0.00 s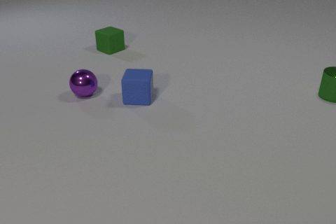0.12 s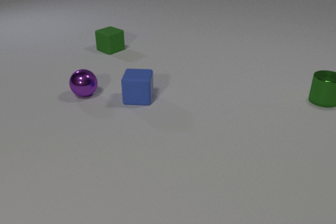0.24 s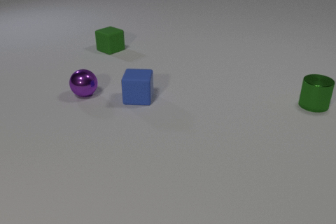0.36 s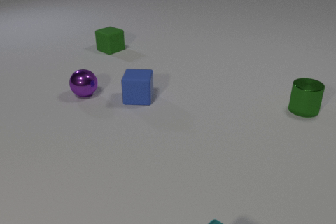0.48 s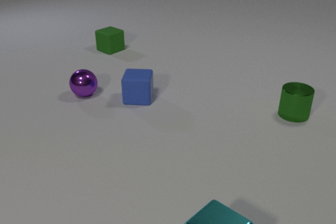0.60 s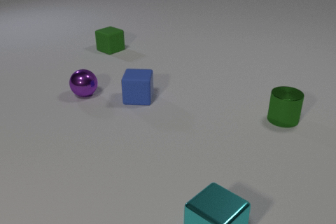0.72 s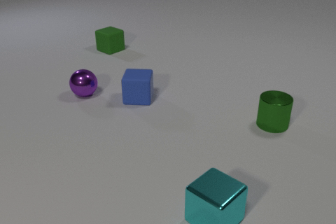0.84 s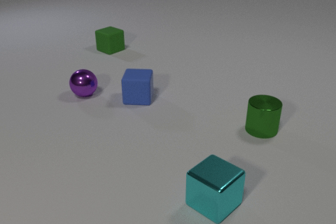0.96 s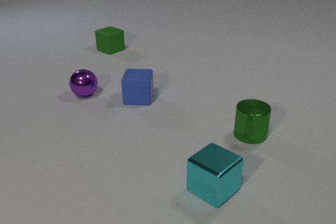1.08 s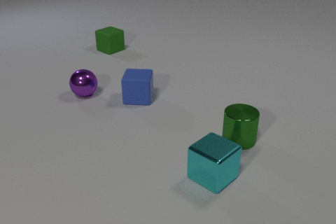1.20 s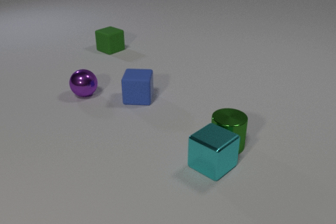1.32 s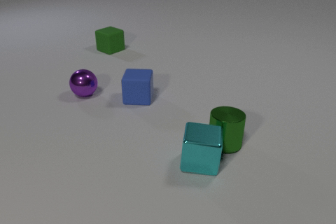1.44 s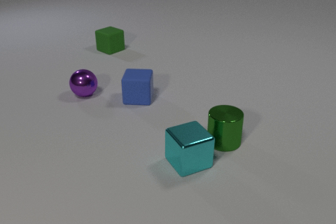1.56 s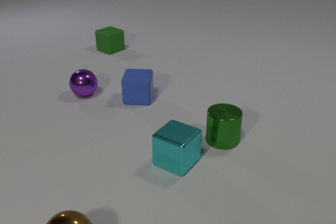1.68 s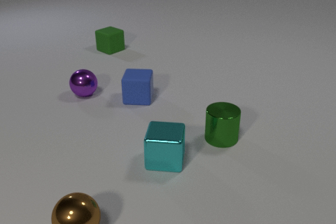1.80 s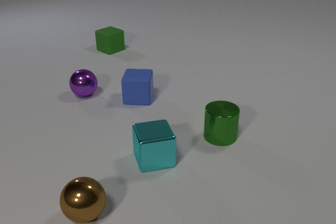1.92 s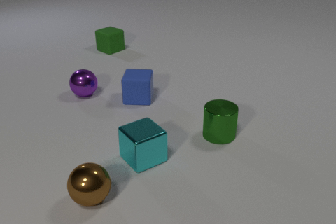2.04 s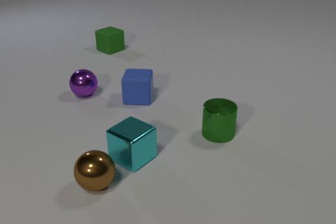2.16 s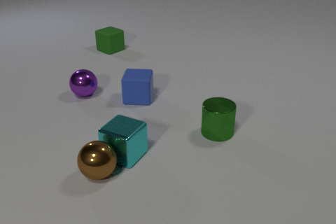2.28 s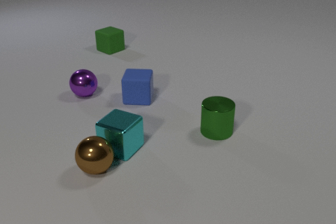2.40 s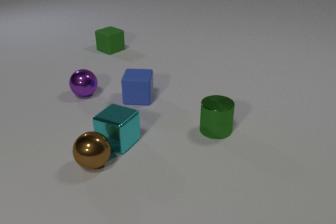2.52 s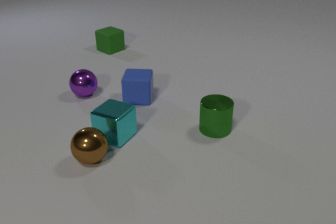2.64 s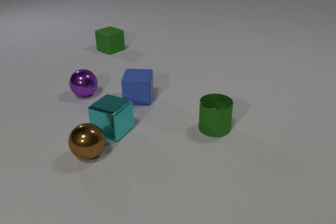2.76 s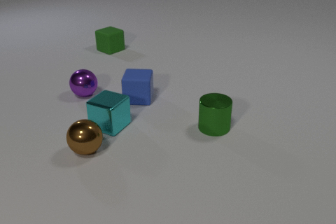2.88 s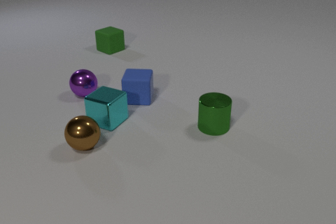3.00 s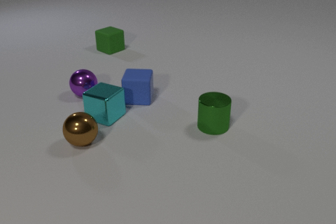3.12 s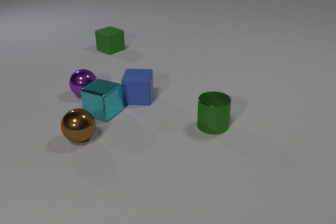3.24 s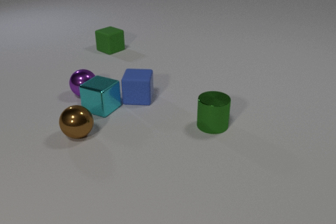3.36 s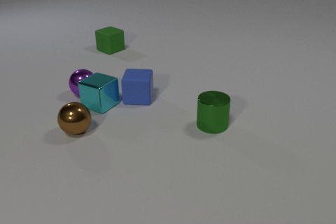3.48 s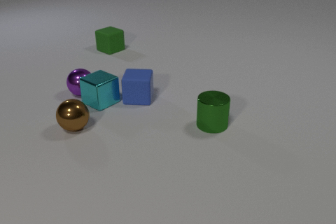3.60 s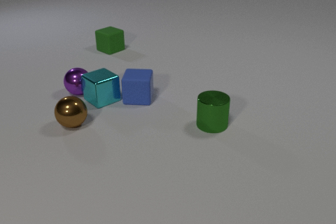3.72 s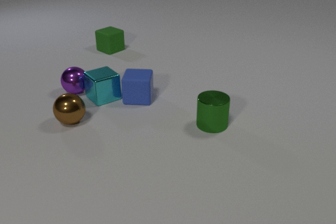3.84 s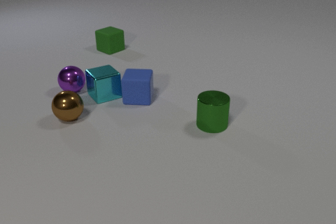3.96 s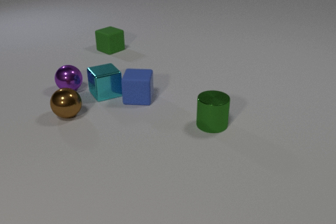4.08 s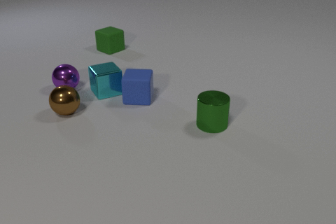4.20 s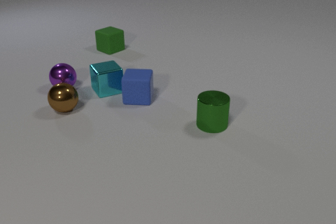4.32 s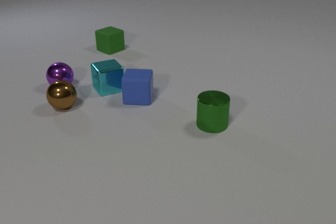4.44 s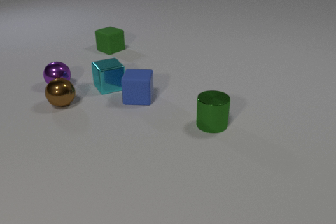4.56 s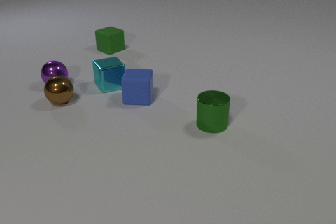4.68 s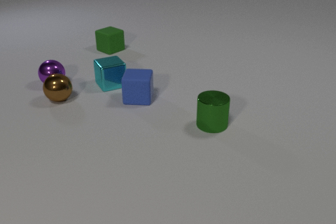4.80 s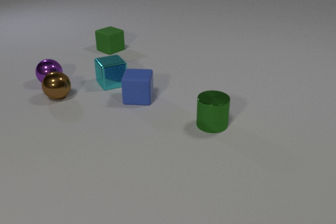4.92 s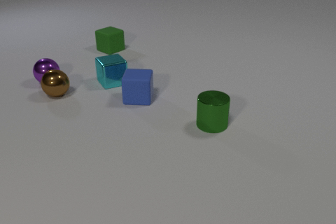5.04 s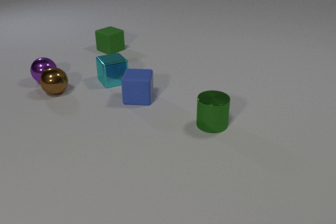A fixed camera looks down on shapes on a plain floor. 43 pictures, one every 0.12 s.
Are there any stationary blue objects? yes.
How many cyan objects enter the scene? 1.
Are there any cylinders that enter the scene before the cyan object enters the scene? no.
0.00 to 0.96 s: The cyan metal cube comes in at the bottom edge, slides away from the camera. The green metal cylinder slides toward the camera and to the left.
0.96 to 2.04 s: The cyan metal cube slides to the left and away from the camera, spins counterclockwise seen from above by about 180 degrees, its near face sliding to the right. The green metal cylinder slides to the left. The brown metal sphere comes in at the bottom edge, rolls away from the camera. The cyan metal cube and the green metal cylinder collide.
2.04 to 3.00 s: The cyan metal cube slides away from the camera. The green metal cylinder slides away from the camera. The brown metal sphere rolls away from the camera. The cyan metal cube and the brown metal sphere collide.
3.00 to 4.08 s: The cyan metal cube slides away from the camera, spins clockwise seen from above by about 30 degrees, its near face sliding to the left. The brown metal sphere rolls away from the camera. The purple metal sphere rolls away from the camera and to the left. The cyan metal cube and the purple metal sphere collide.
4.08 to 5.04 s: The cyan metal cube slides away from the camera. The brown metal sphere rolls away from the camera. The purple metal sphere rolls away from the camera and to the left.
